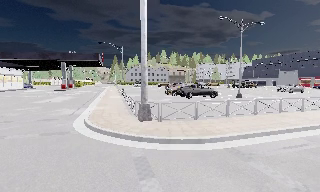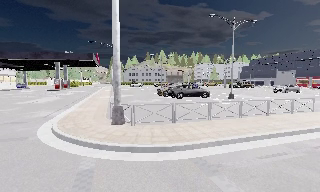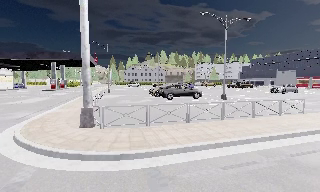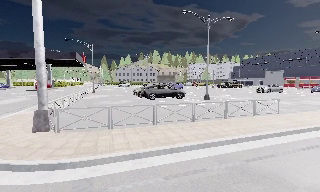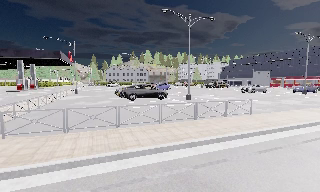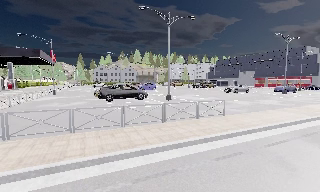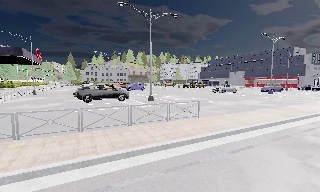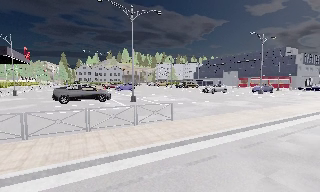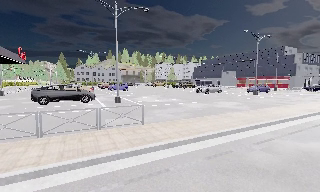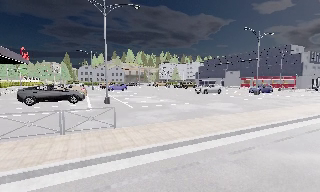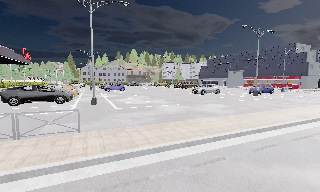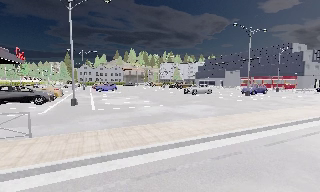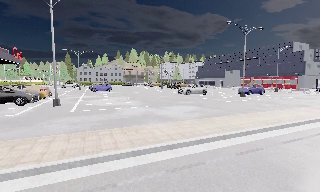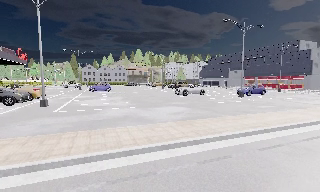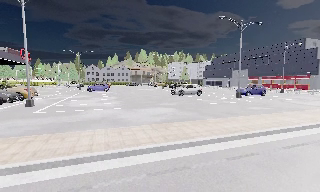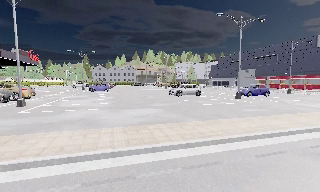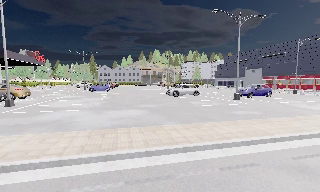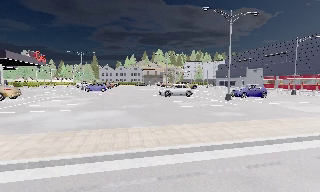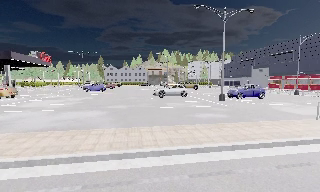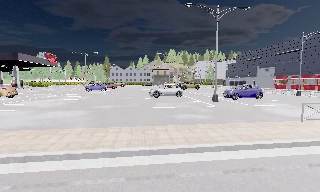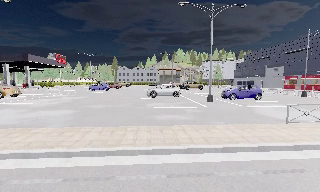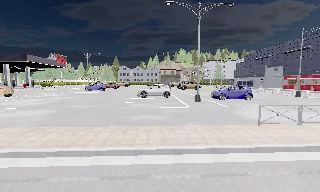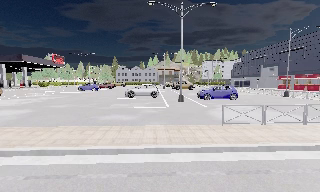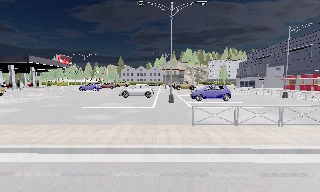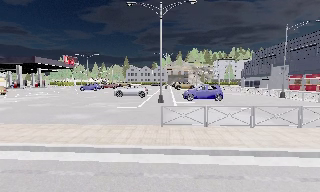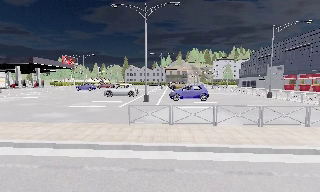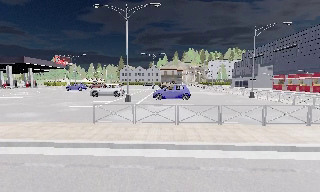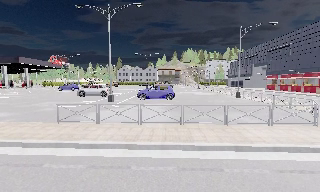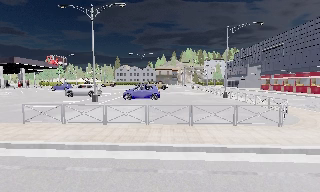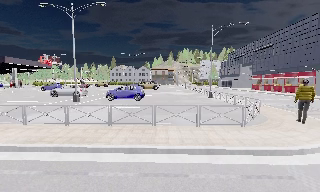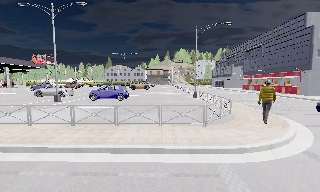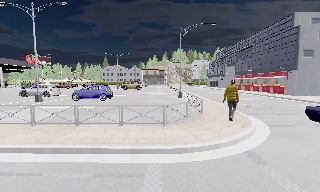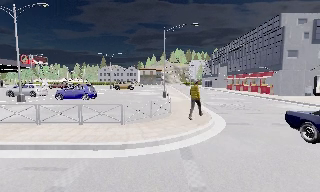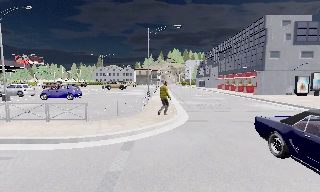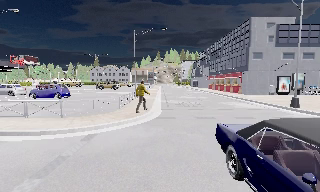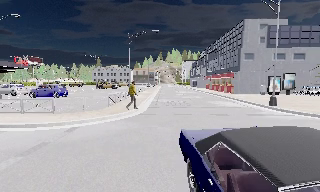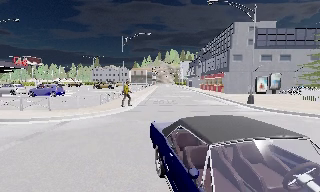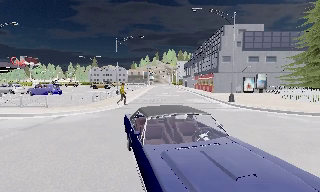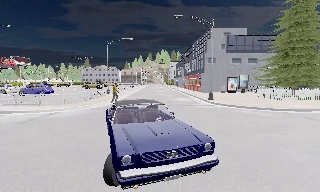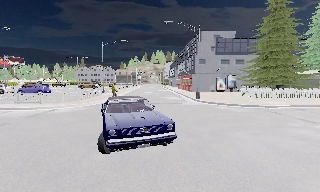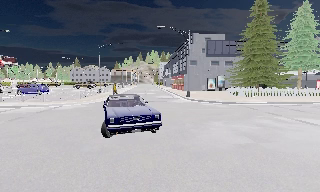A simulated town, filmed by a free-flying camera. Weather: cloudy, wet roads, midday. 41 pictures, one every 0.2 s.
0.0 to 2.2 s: The camera travels to its right and forward, about 14 m, so close, fixed things drift to the left.
2.2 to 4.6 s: The camera pans to its left, which is counterclockwise from overhead, by about 25 degrees. It travels to its right, about 16 m, so close, fixed things drift to the left.
4.6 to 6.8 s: The camera travels to its right, about 16 m, so close, fixed things drift to the left.
6.8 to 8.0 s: The camera travels backward and to its right, about 8 m, so what stands in front gets smaller.
The film runs forward here.
